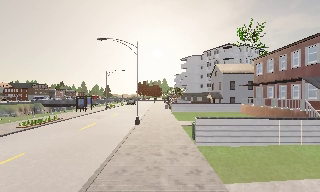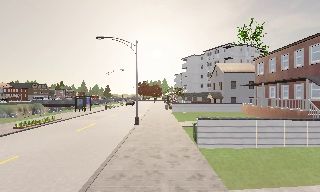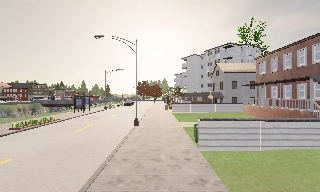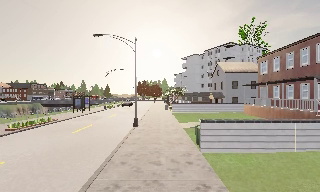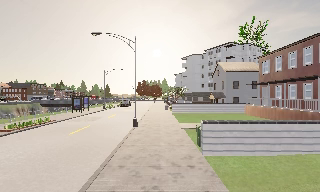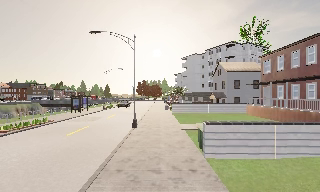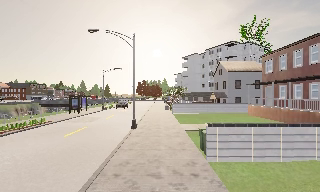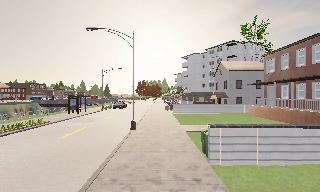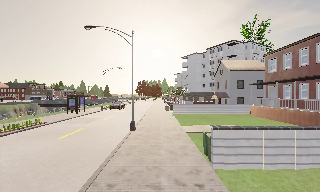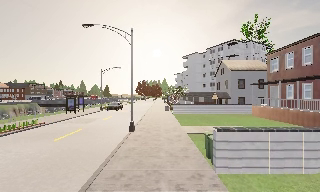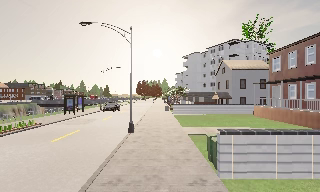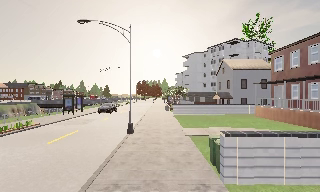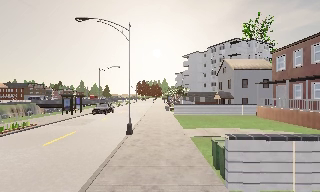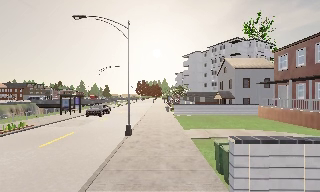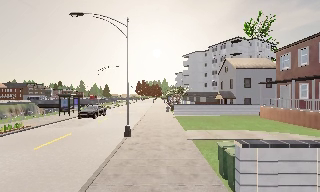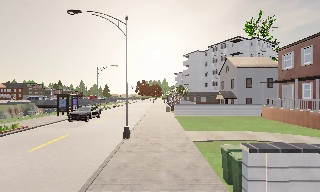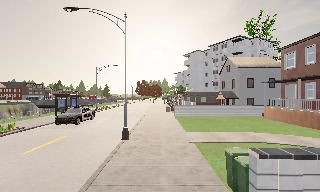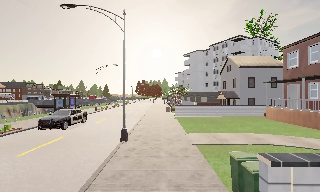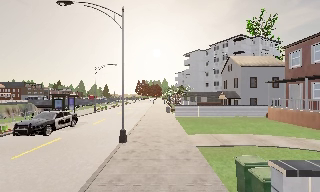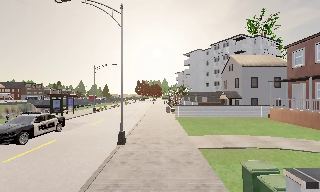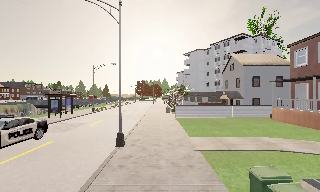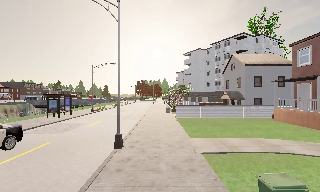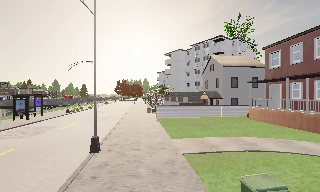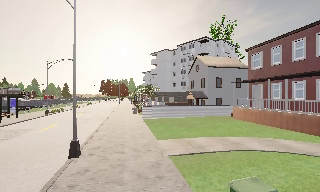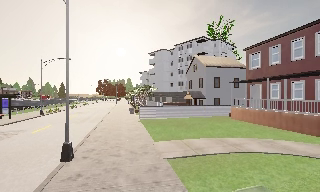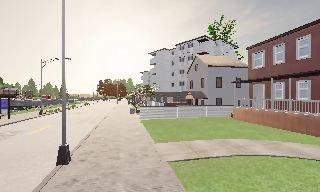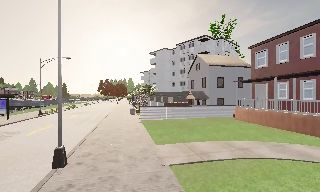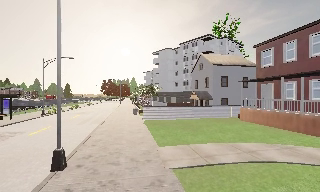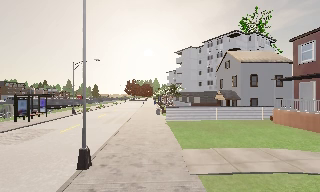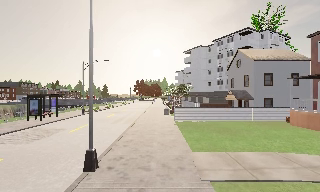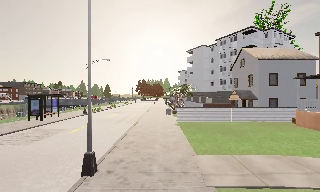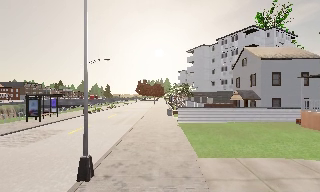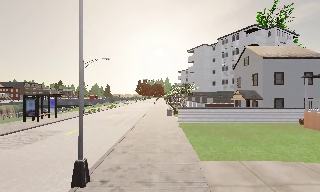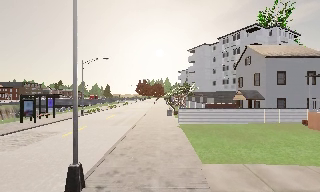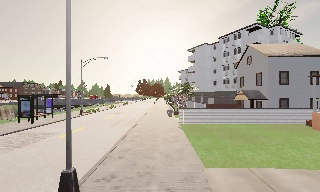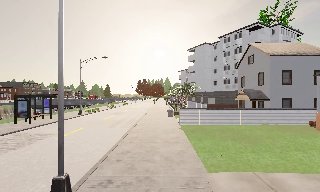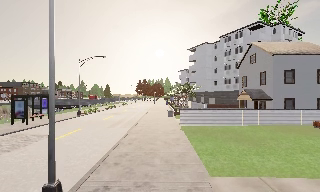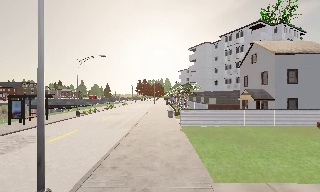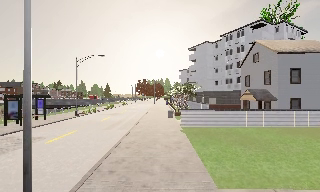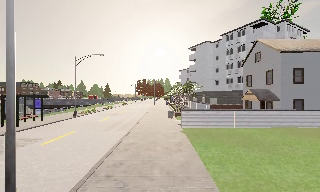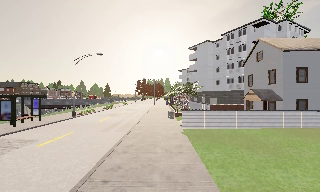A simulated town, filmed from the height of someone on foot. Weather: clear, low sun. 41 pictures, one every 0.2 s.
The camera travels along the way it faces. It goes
forward.
0.0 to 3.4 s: The camera travels forward, about 5 m, so what stands in front looms larger.
3.4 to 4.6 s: The scene slides to the left, as the camera pans about 10 degrees to its right. It travels forward, about 2 m, so what stands in front looms larger.
4.6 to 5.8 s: The scene slides to the right, as the camera pans about 10 degrees to its left. It travels forward, about 2 m, so what stands in front looms larger.
5.8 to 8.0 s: The camera travels forward, about 3.5 m, so what stands in front looms larger.
The film runs forward here.
